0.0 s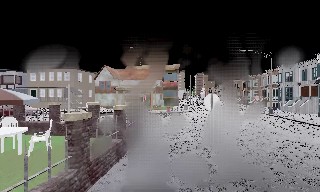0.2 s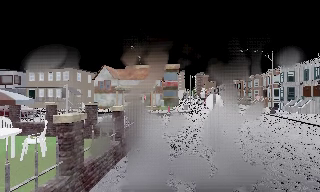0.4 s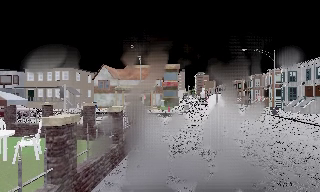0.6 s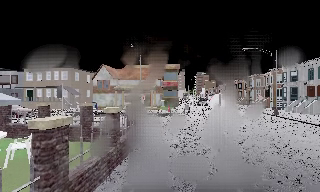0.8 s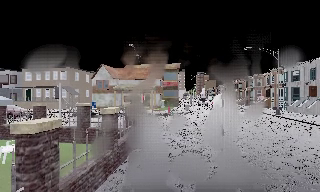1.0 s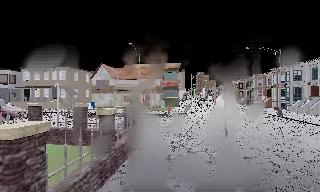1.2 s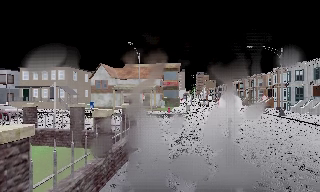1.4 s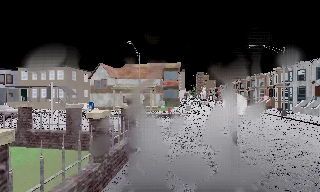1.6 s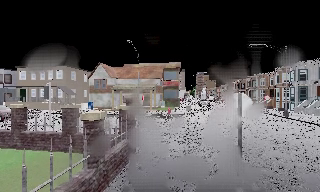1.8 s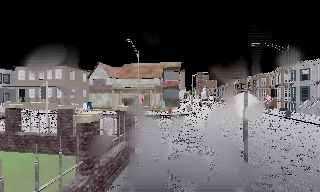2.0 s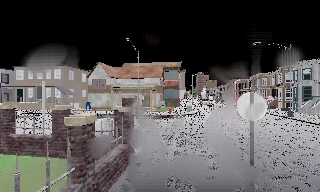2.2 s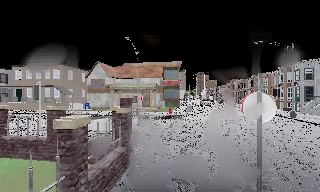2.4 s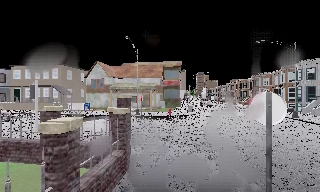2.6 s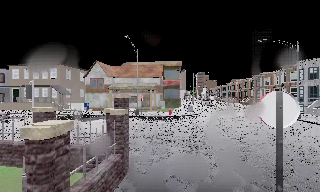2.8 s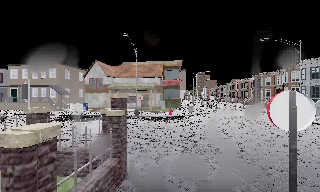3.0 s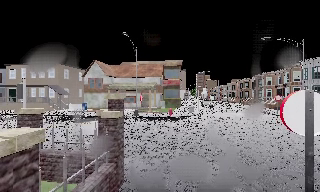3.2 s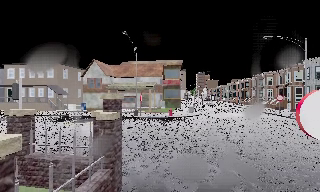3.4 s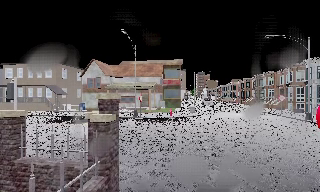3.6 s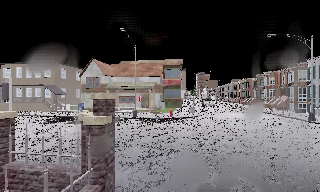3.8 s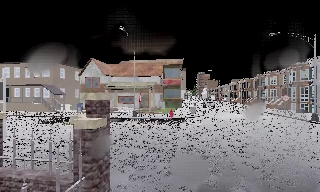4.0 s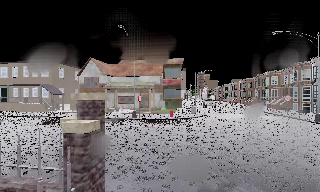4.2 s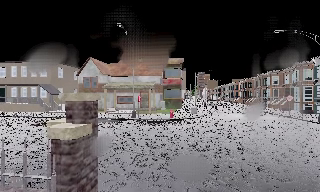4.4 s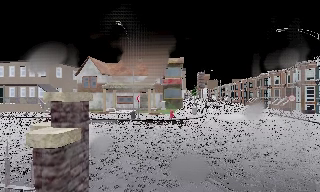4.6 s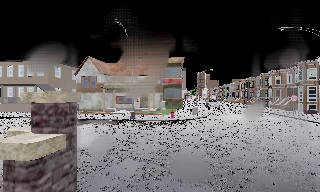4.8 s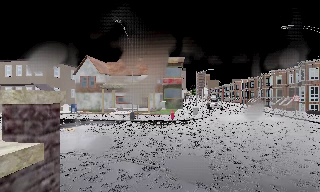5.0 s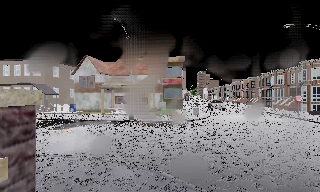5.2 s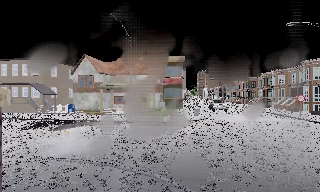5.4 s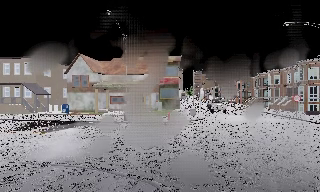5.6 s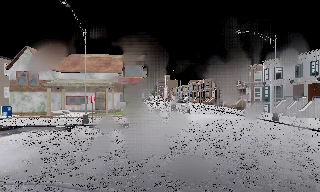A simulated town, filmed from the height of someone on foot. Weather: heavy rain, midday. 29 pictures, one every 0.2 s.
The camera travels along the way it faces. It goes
forward.
0.0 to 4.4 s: The camera travels forward, about 6 m, so what stands in front looms larger.
4.4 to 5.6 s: The camera pans to its right, which is clockwise from overhead, by about 15 degrees. It travels forward, about 1.5 m, so what stands in front looms larger.
The film runs forward here.
